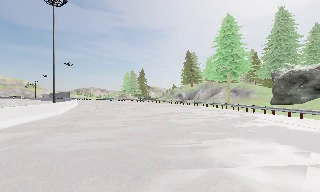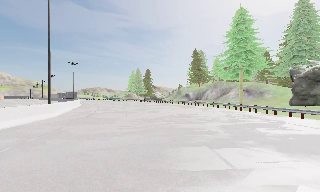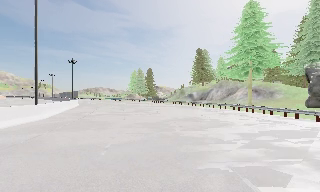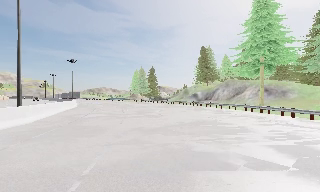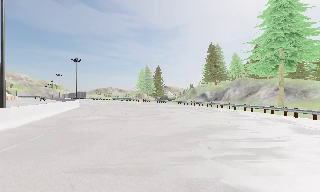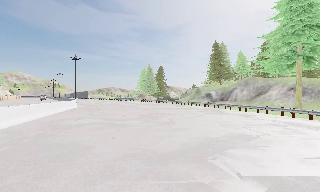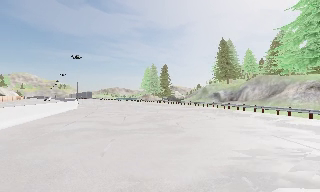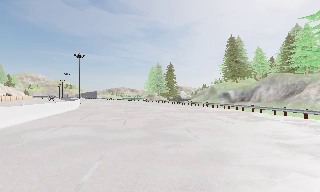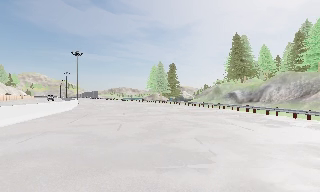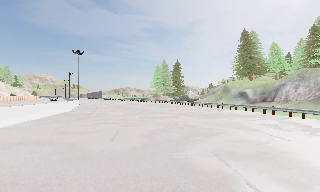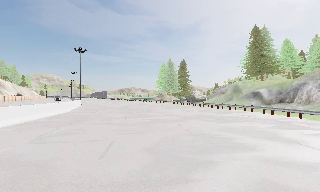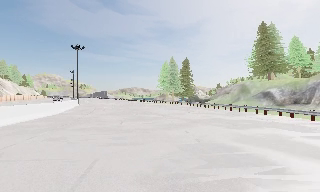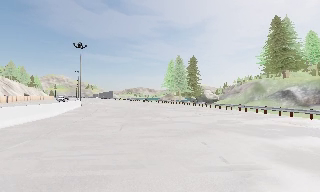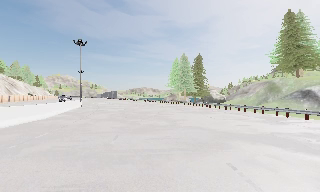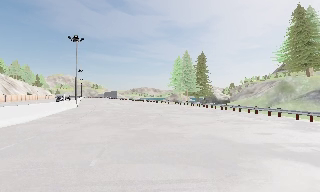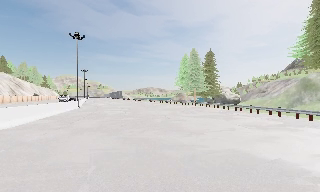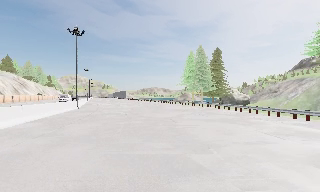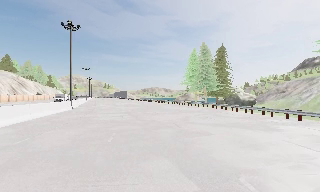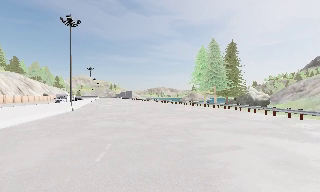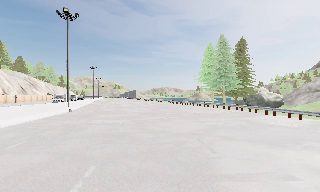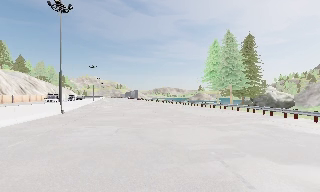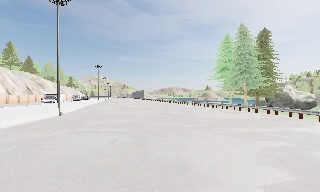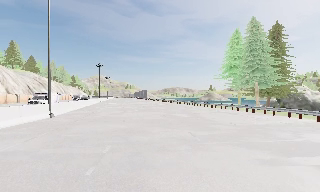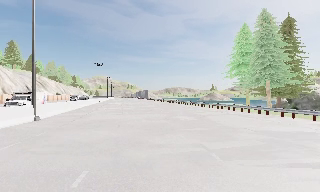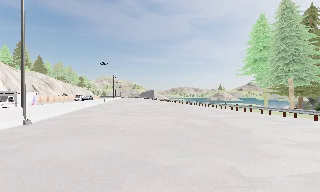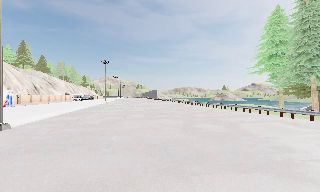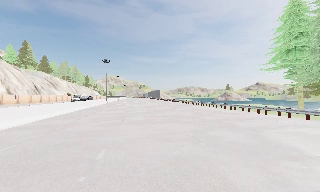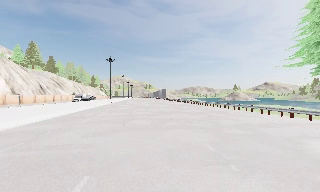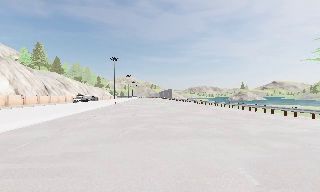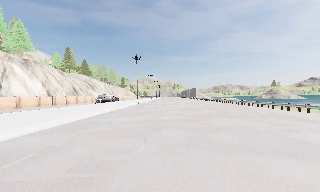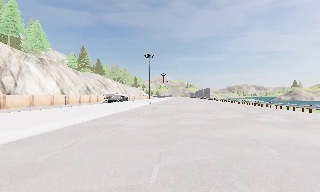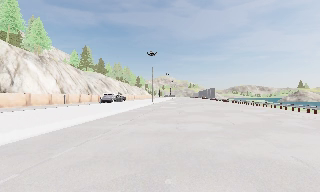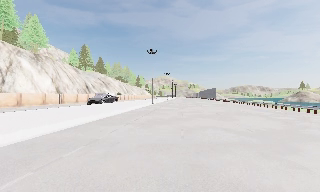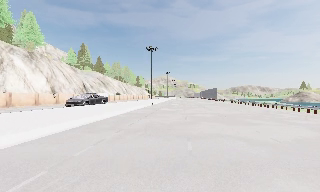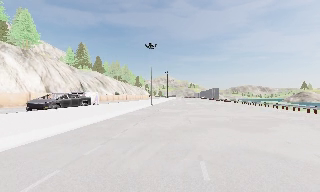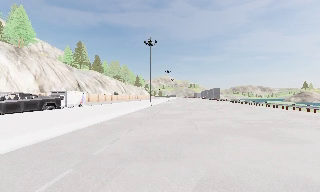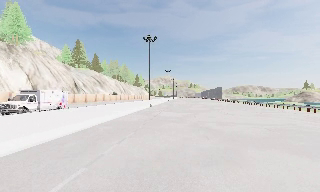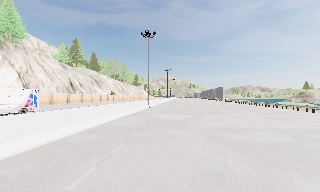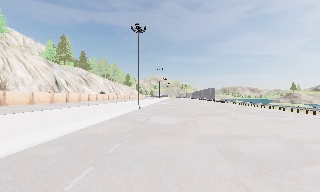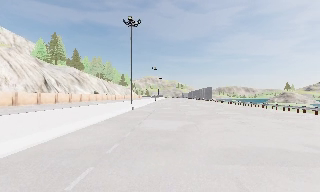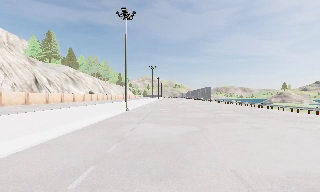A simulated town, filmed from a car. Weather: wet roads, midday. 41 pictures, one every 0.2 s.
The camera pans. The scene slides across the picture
to the right.
The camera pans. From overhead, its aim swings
counterclockwise.
0.0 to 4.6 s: The camera swings to its left by about 30 degrees, and the scene slides to the right. It travels forward, about 45 m.
4.6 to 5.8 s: The camera pans to its left, which is counterclockwise from overhead, by about 15 degrees. It travels forward, about 12 m, so what stands in front looms larger.
5.8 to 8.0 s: The camera travels forward, about 20 m, so what stands in front looms larger.
The film runs forward here.
